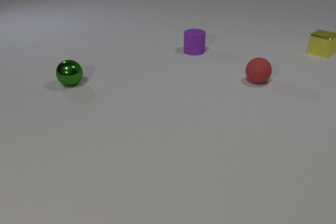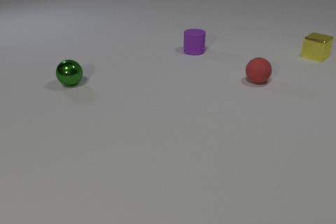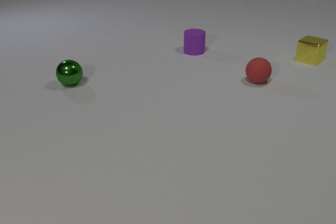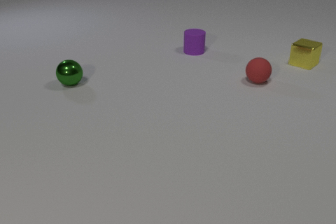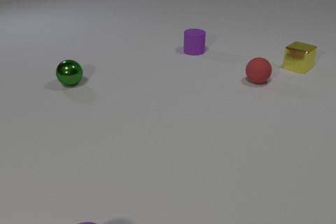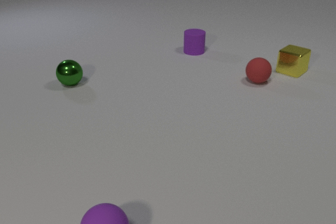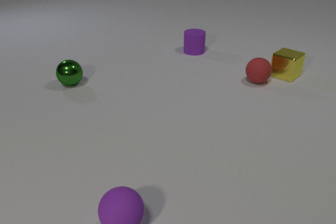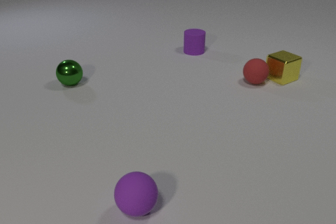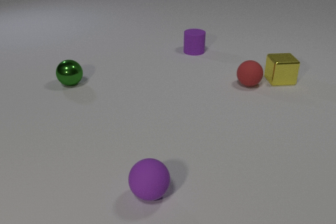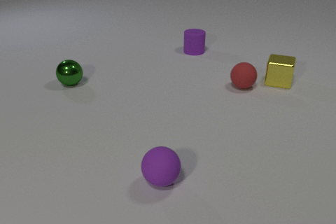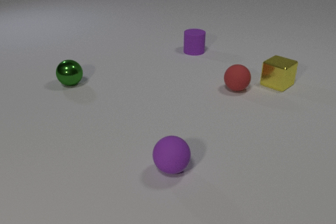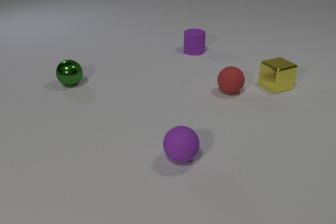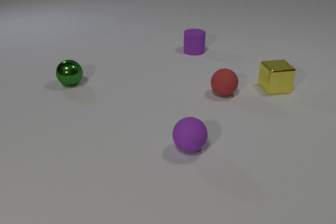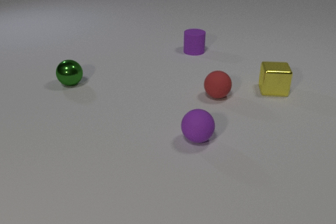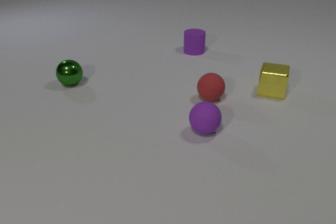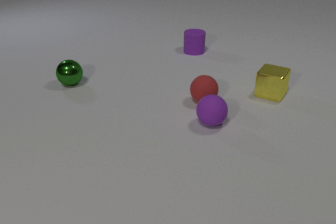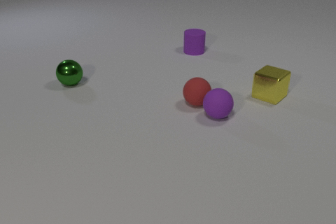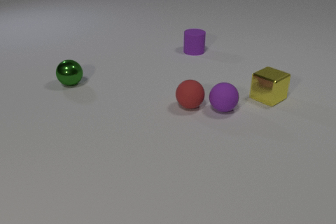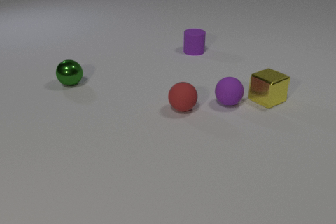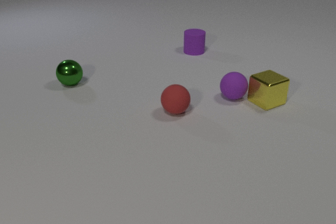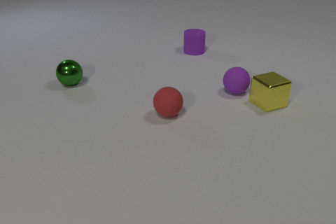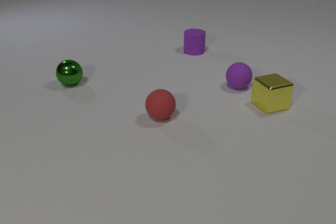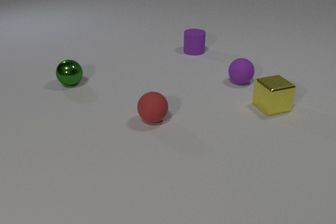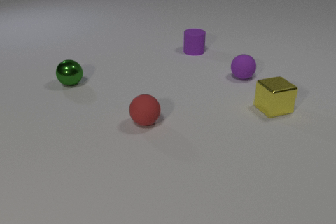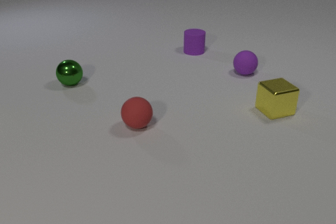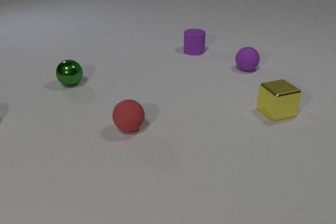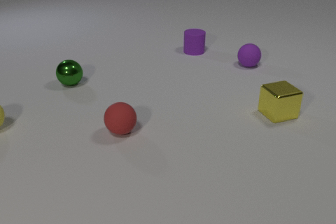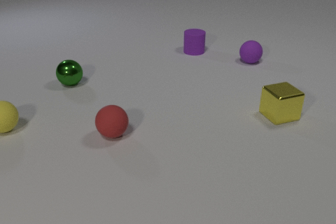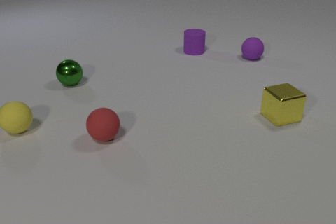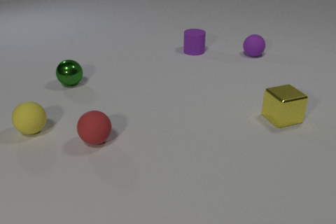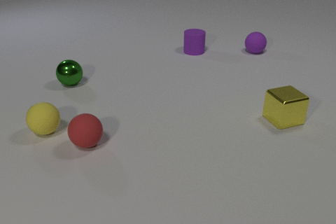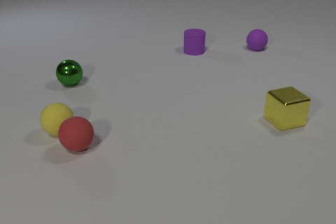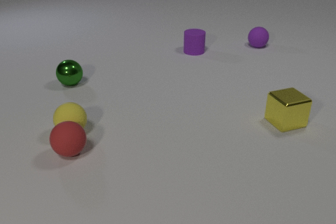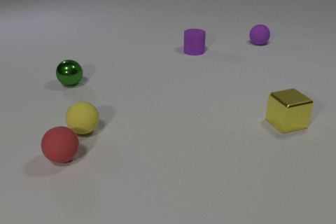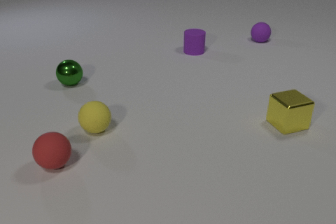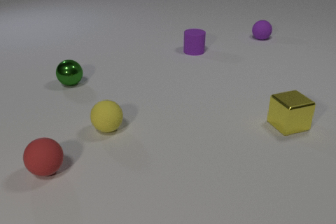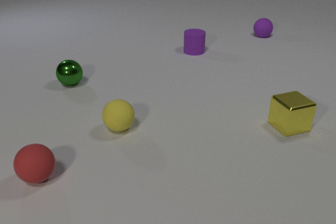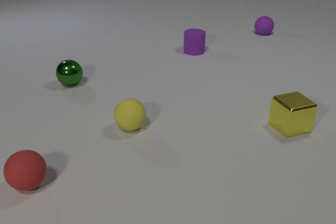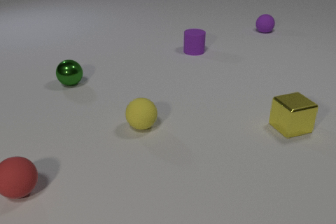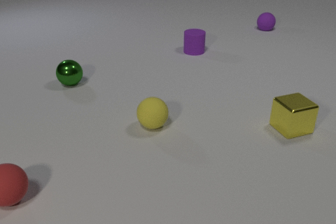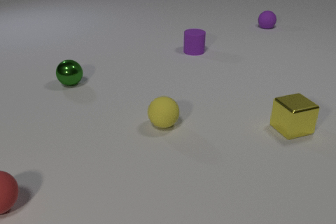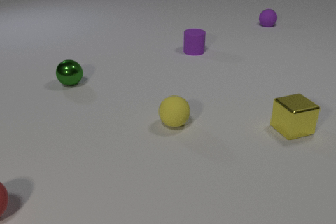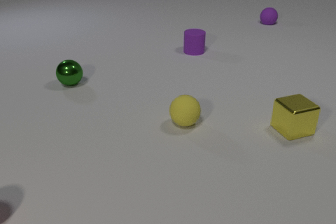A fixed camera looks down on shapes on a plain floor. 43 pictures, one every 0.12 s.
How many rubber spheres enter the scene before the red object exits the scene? 2.
How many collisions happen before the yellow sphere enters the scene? 3.
What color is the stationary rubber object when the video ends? purple.
0.00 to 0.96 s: The yellow metal cube slides toward the camera and to the left, spins so that its near face slides to the left, clockwise seen from above. The purple rubber sphere comes in at the bottom edge, rolls away from the camera and to the right. The red rubber sphere rolls toward the camera and to the left. The yellow metal cube and the red rubber sphere collide.
0.96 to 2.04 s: The yellow metal cube slides toward the camera, spins so that its near face slides to the left, clockwise seen from above. The purple rubber sphere rolls away from the camera and to the right. The red rubber sphere rolls to the left and toward the camera. The purple rubber sphere and the red rubber sphere collide.
2.04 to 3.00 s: The yellow metal cube slides toward the camera, spins clockwise seen from above by about 15 degrees, its near face sliding to the left. The purple rubber sphere rolls away from the camera. The red rubber sphere rolls to the left and toward the camera. The yellow metal cube and the purple rubber sphere collide.
3.00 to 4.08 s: The yellow metal cube slides toward the camera and to the right. The purple rubber sphere rolls away from the camera. The yellow rubber sphere comes in at the left edge, rolls to the right. The red rubber sphere rolls to the left and toward the camera. The yellow rubber sphere and the red rubber sphere collide.
4.08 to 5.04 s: The yellow metal cube slides toward the camera. The purple rubber sphere rolls away from the camera. The yellow rubber sphere rolls to the right. The red rubber sphere rolls to the left and toward the camera, leaves at the left edge.
